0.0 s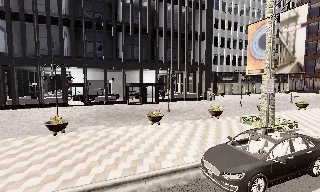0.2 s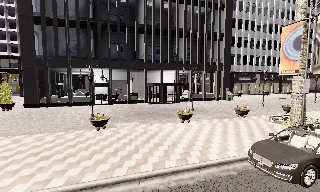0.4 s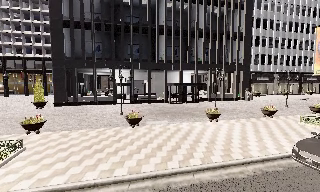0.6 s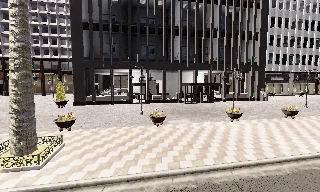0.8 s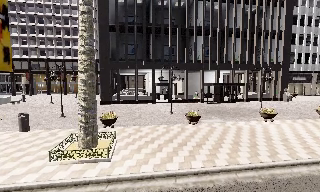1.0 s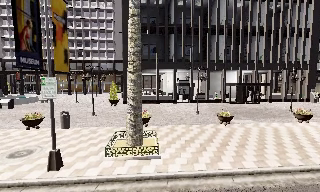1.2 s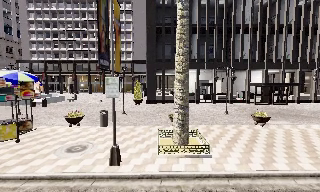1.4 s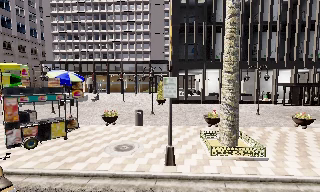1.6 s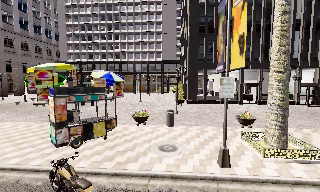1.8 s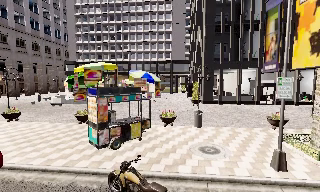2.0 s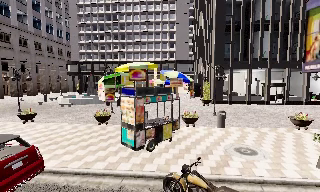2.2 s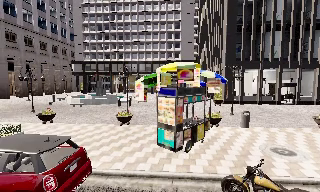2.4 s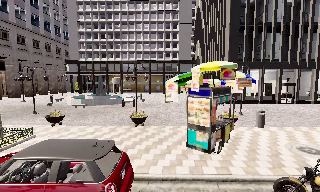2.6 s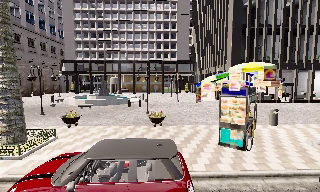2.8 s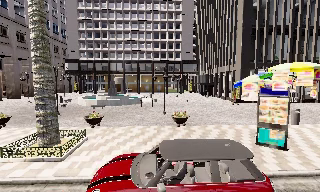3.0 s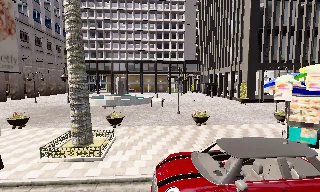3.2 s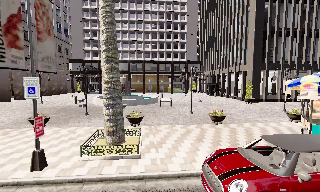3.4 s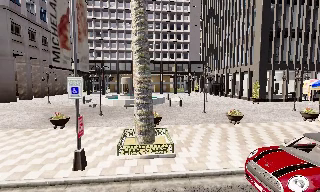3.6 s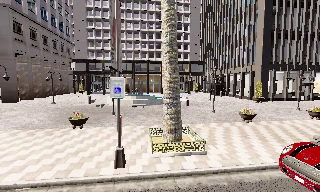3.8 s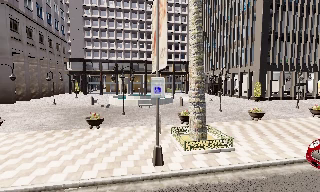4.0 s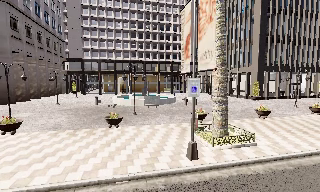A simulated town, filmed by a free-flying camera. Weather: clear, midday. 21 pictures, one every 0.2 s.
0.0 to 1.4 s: The camera pans to its left, which is counterclockwise from overhead, by about 25 degrees. It travels to its left, about 12 m, so close, fixed things drift to the right.
1.4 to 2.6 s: The camera travels to its left, about 11 m, so close, fixed things drift to the right.
2.6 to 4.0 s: The camera pans to its right, which is clockwise from overhead, by about 10 degrees. It travels to its left, about 12 m, so close, fixed things drift to the right.
The film runs forward here.
